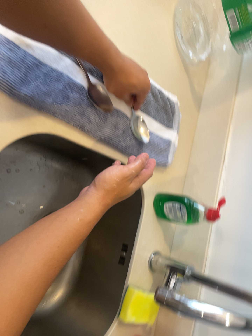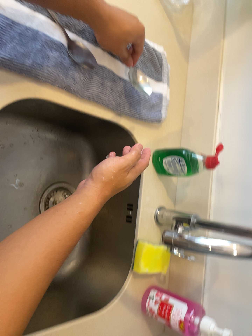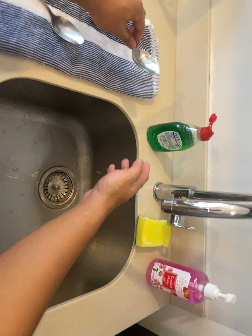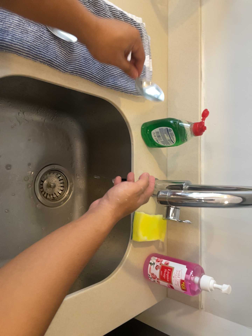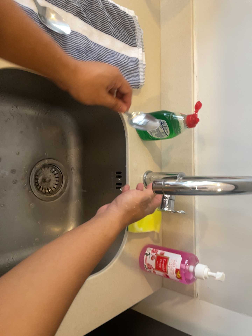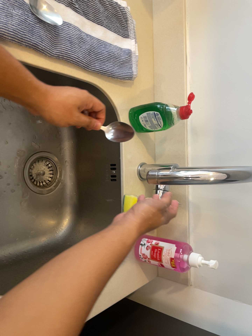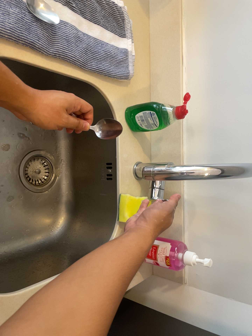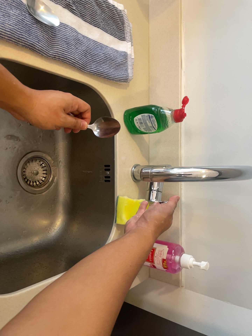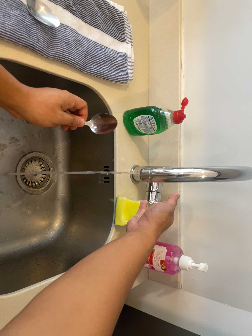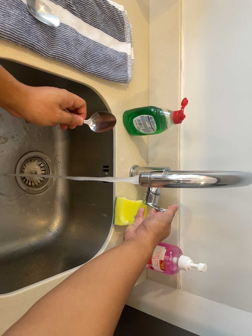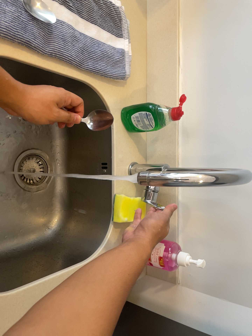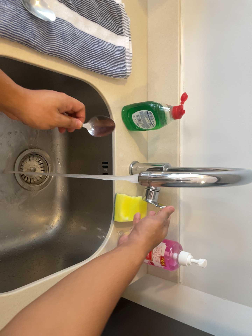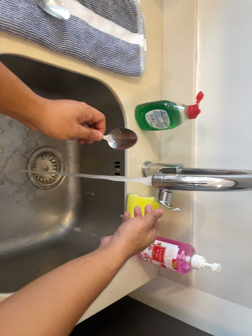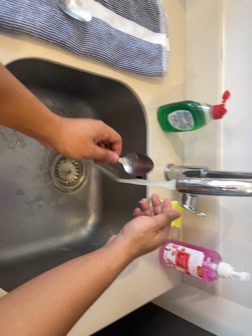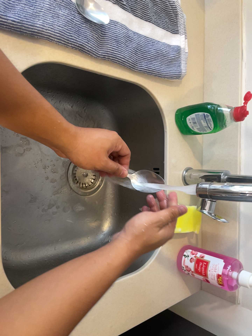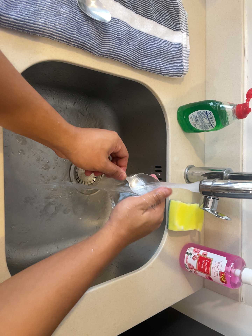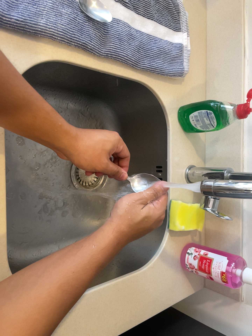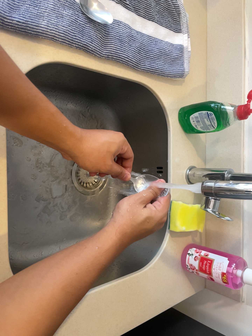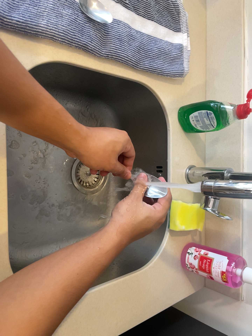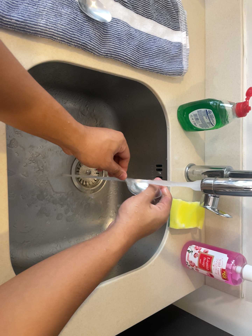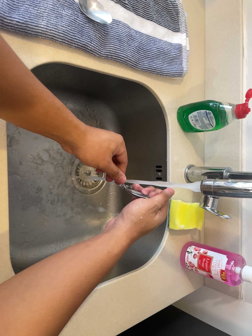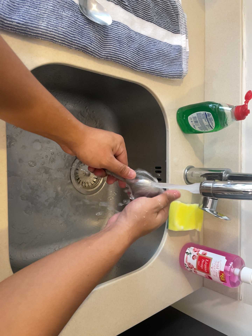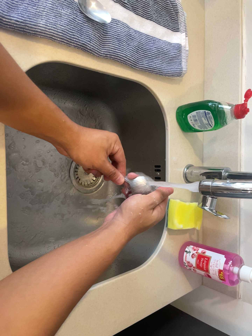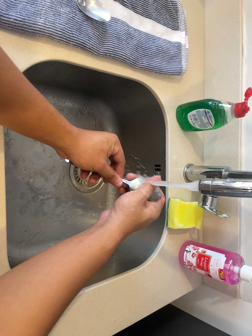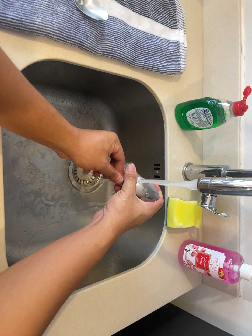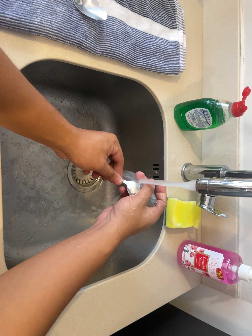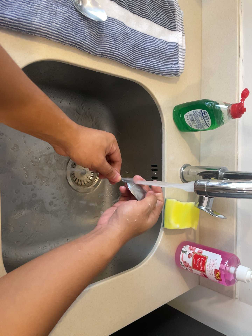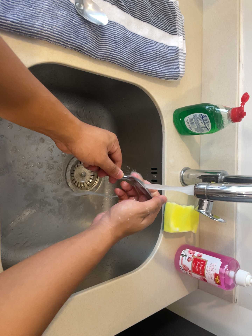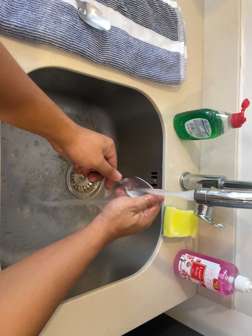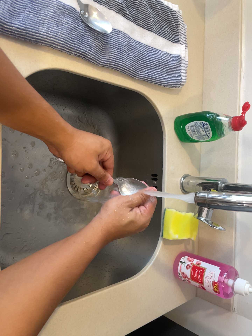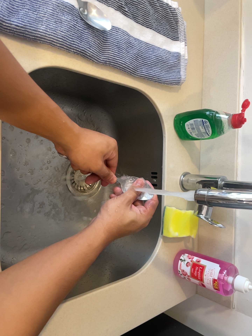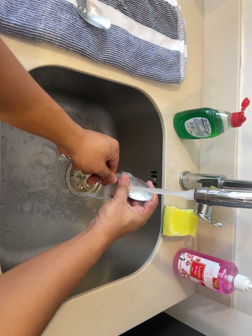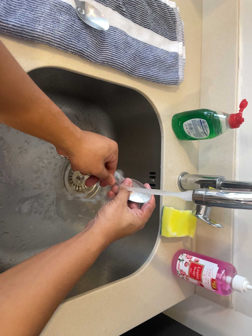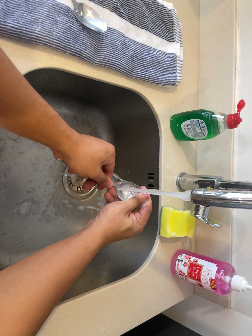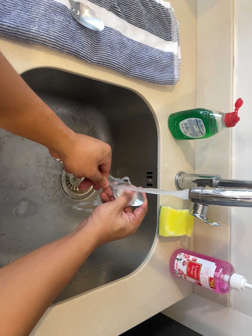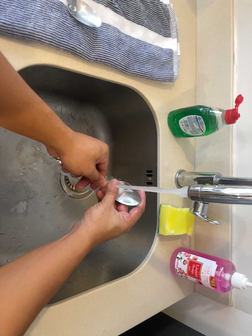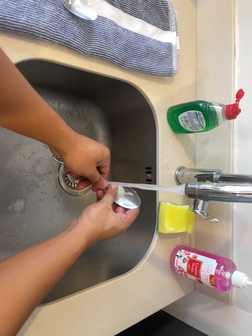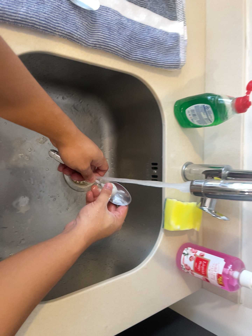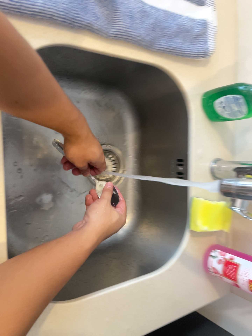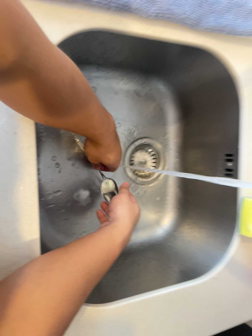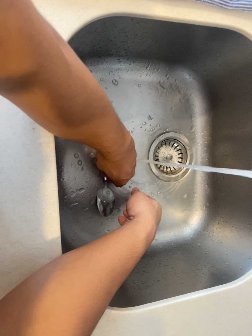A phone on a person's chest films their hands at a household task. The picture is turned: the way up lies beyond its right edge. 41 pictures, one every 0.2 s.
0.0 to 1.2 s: The camera travels toward the bottom of its view, about 8 cm, so close, fixed things drift upward. Its aim tips toward the bottom of its view by about 10 degrees, and the scene shifts upward. It rolls about its line of sight by about 15 degrees, and the scene rotates counterclockwise.
1.2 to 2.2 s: The camera keeps its place and its aim.
2.2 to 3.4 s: The camera pans to its left by about 10 degrees.
3.4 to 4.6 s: The camera keeps its place and its aim.
4.6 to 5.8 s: The camera shifts only a little, or ends up much as it began.
5.8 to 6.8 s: The camera keeps its place and its aim.
6.8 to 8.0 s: The scene slides to the right, as the camera pans about 25 degrees to its left. It travels forward, about 12 cm, so what stands in front looms larger.
The film runs backward here.
